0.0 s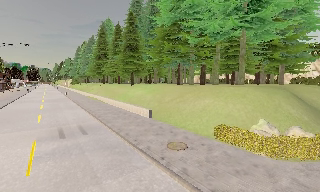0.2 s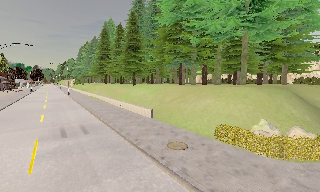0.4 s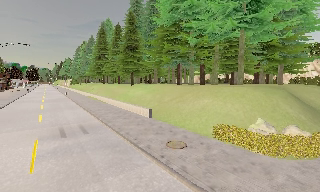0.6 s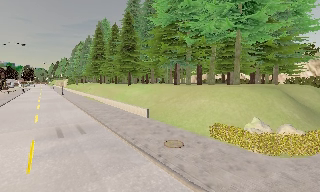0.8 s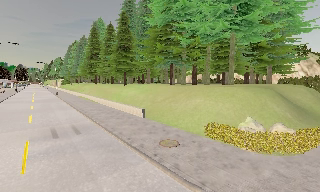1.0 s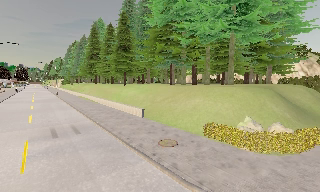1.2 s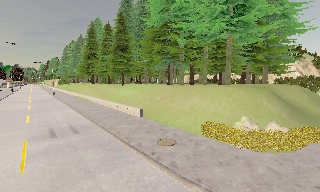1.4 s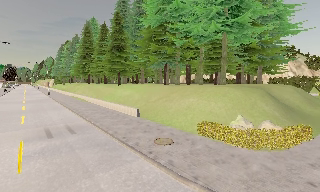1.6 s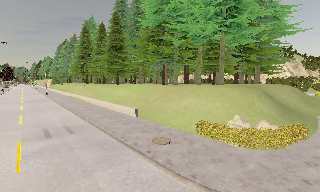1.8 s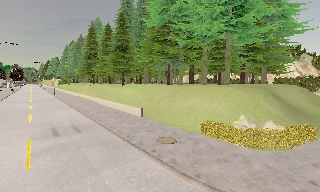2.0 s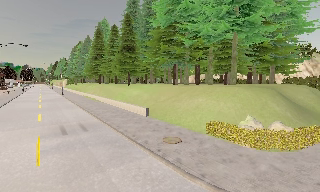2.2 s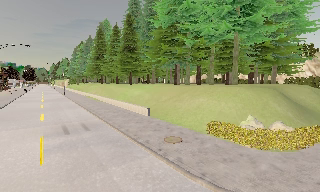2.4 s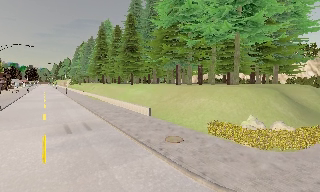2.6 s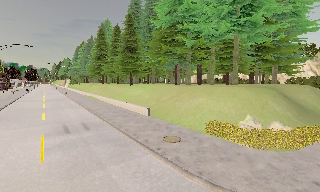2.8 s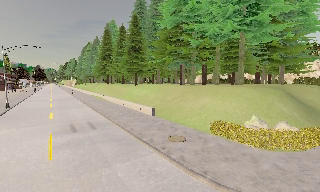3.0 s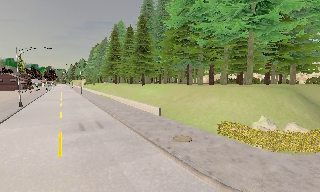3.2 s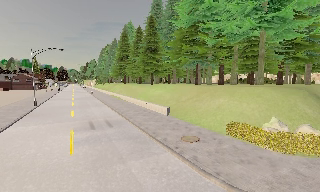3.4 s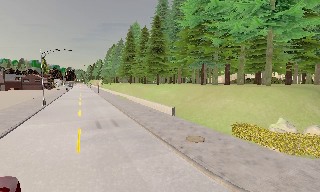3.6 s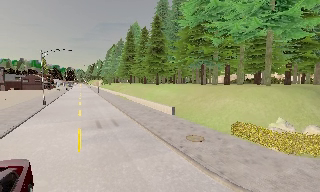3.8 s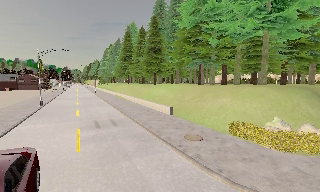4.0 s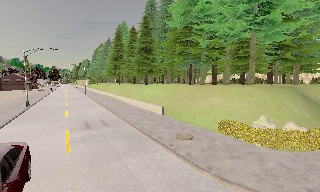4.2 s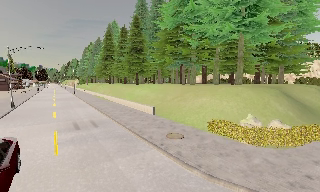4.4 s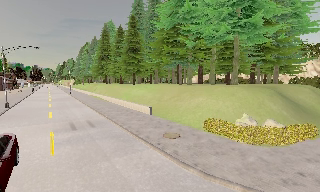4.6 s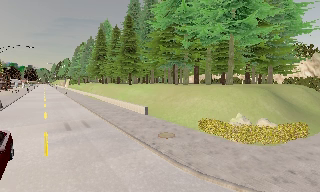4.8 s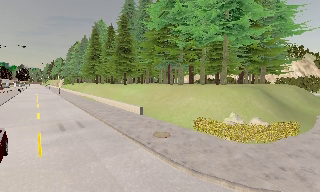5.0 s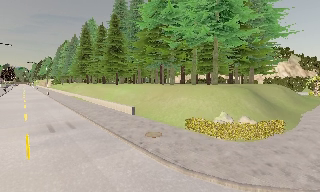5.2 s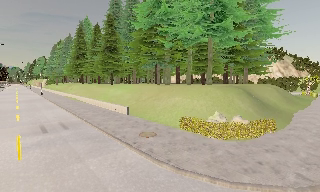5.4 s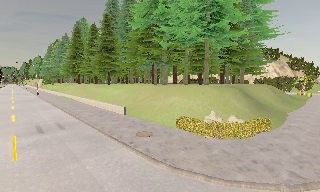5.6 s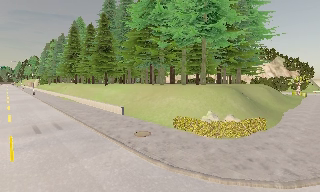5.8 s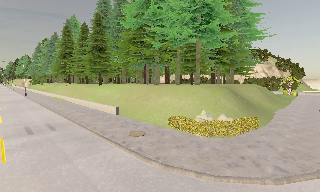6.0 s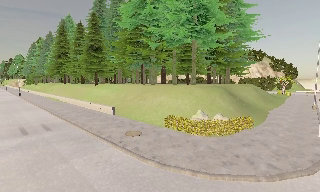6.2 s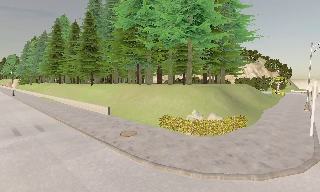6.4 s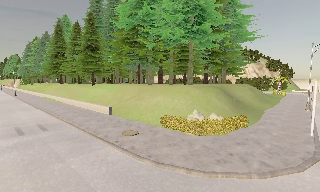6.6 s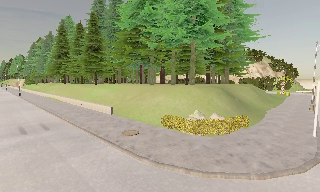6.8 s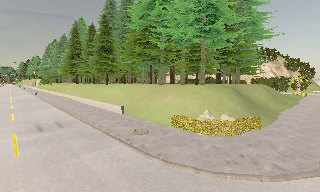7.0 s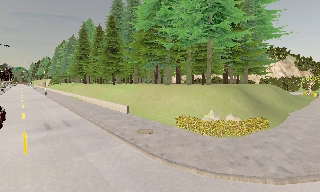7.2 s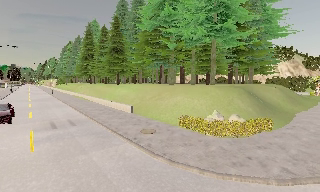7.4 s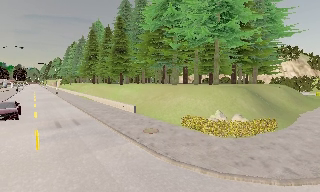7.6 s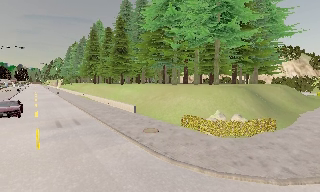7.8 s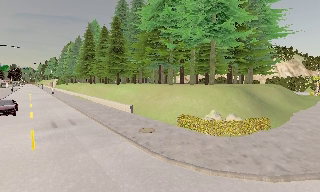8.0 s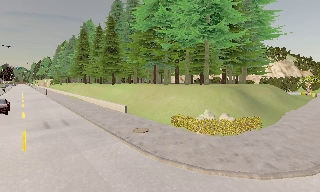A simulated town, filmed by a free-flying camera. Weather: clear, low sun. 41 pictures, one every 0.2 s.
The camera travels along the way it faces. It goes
backward.
0.0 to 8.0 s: The camera travels backward and to its right, about 3 m, so what stands in front gets smaller.
The film runs backward here.
